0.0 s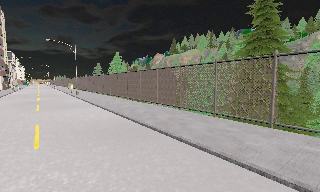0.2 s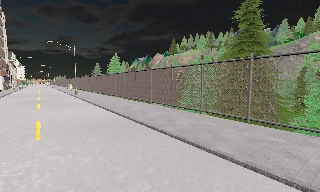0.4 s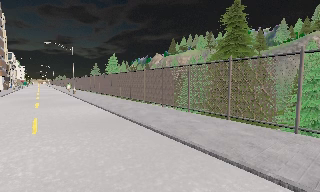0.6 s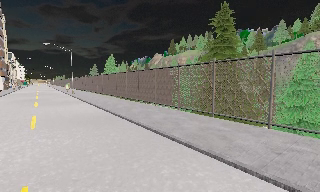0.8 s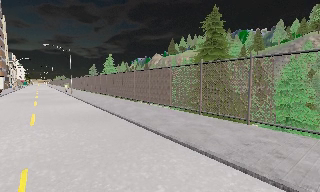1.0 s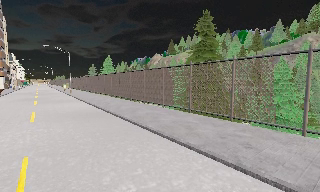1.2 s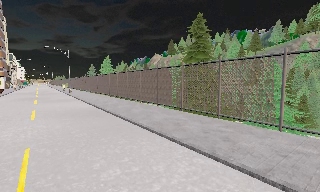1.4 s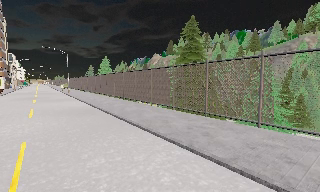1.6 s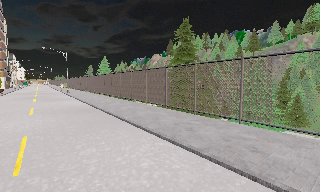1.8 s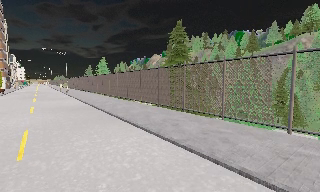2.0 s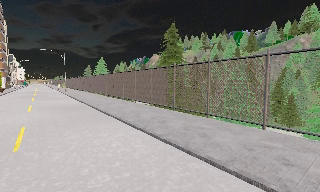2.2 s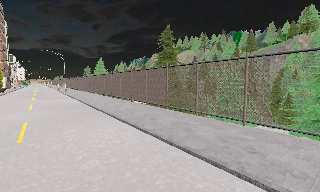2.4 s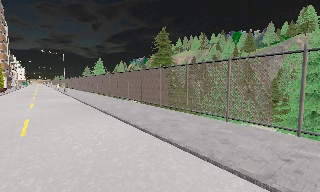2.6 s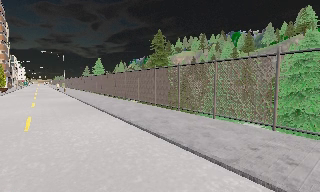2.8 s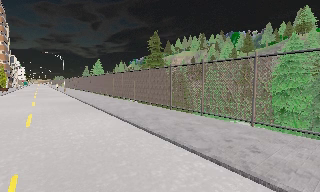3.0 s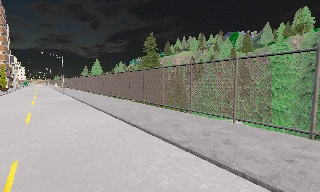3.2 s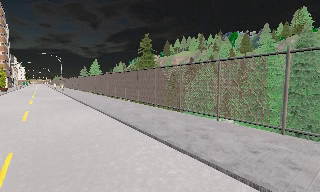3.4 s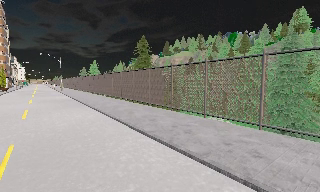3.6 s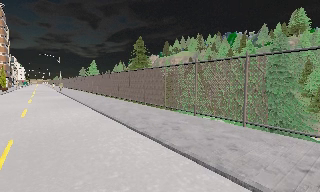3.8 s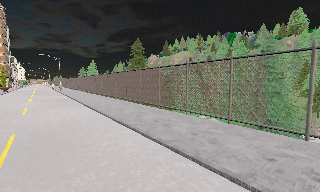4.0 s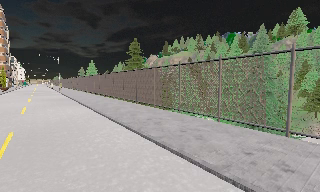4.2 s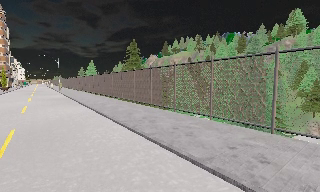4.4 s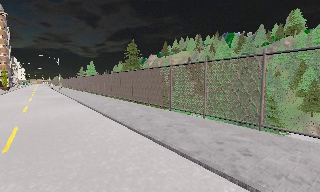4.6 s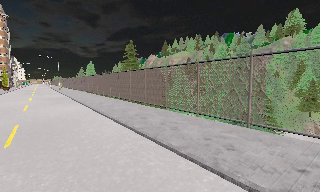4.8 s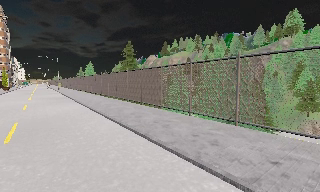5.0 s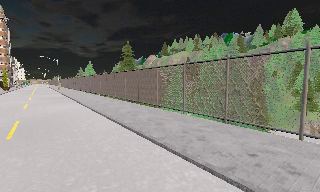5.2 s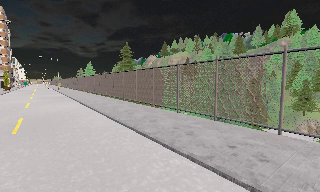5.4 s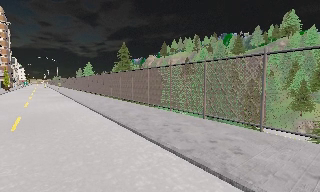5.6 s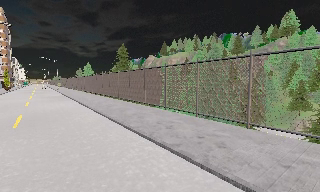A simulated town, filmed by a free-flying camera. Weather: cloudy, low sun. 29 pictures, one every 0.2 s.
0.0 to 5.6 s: The camera travels backward and to its right, about 20 m, so what stands in front gets smaller. It loses speed.
The film runs backward here.
